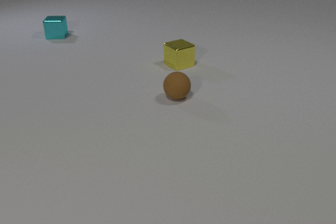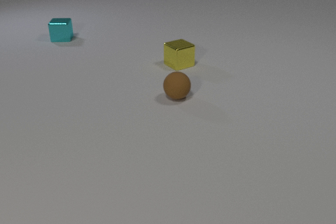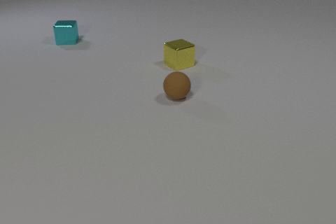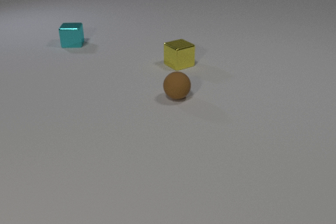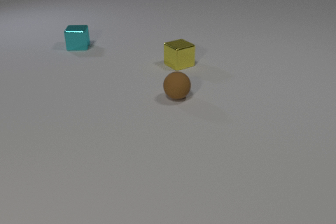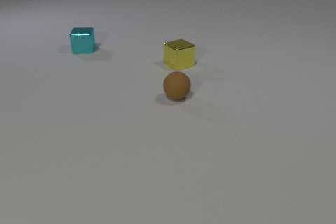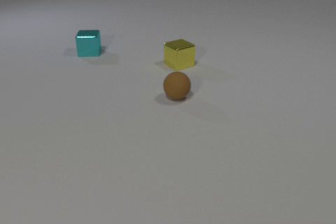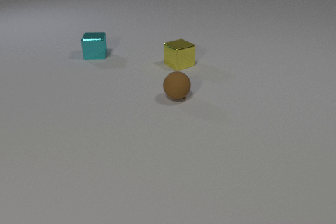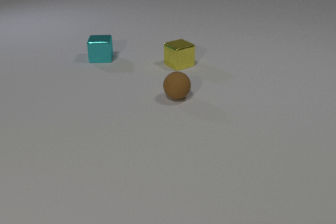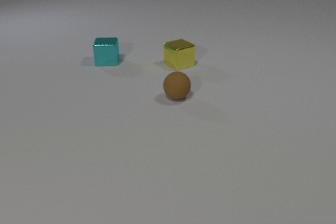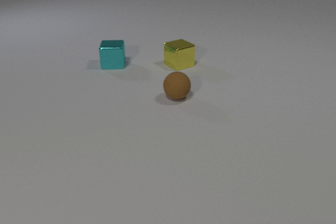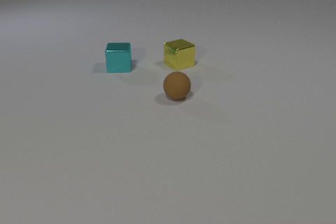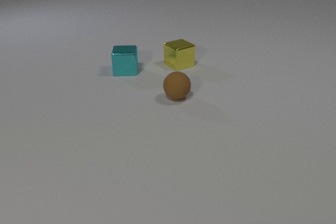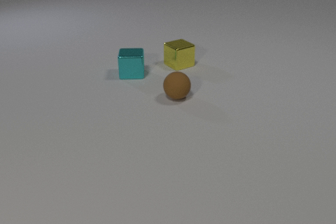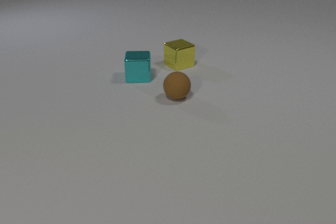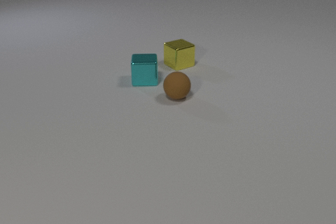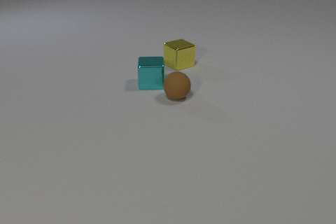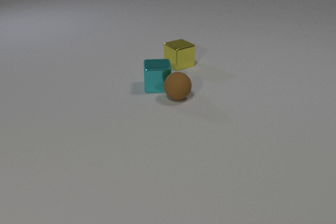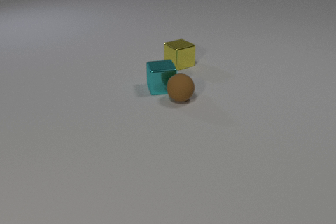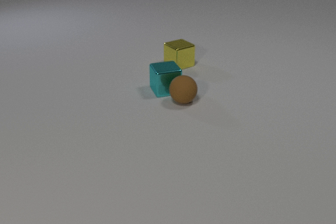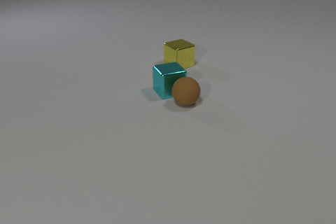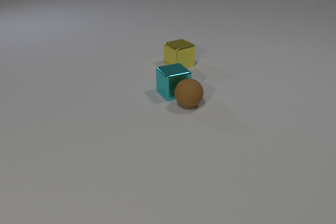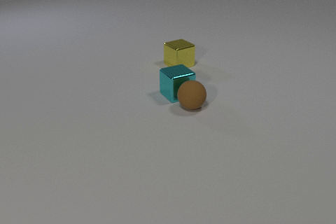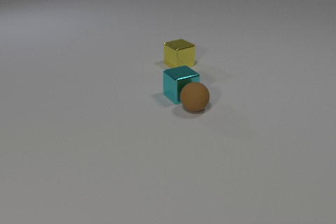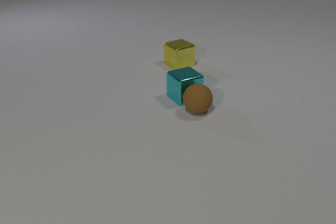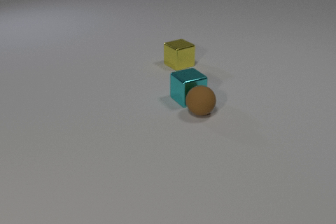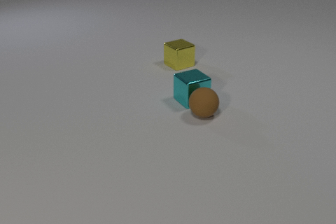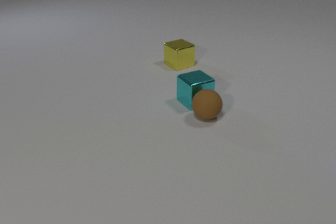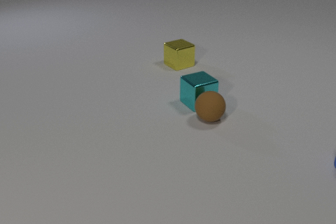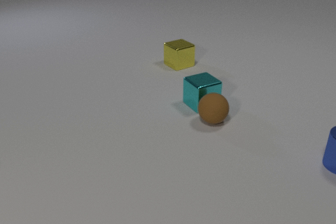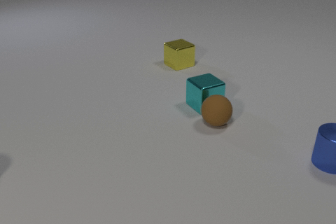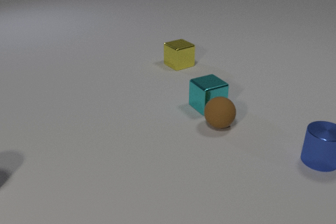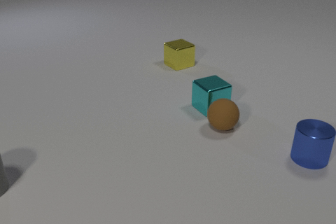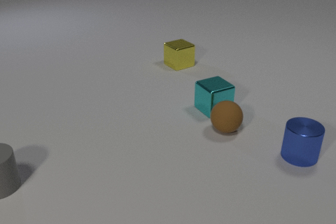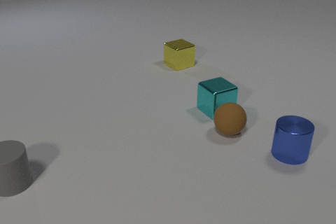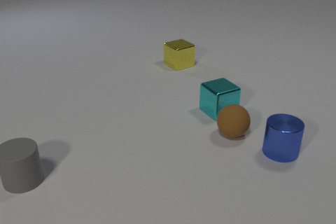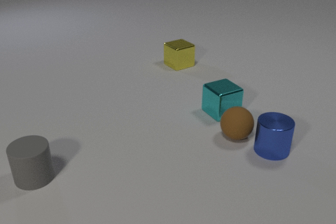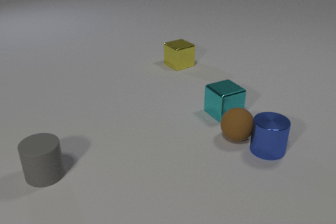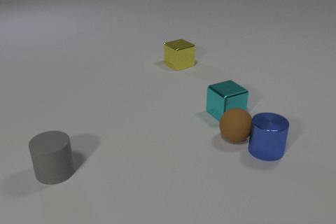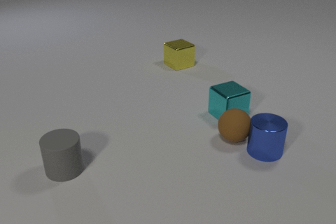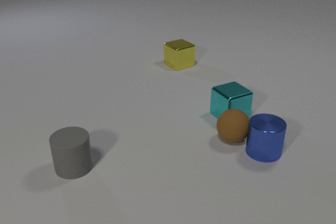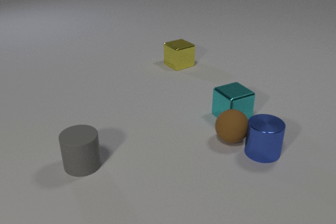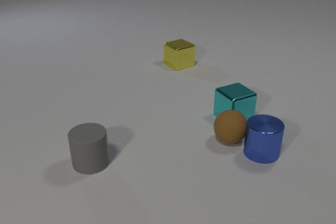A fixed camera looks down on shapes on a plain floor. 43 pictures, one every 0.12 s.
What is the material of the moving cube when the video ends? metal.
Are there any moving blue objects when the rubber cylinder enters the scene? yes.
How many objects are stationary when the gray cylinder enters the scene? 1.
0.00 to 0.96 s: The cyan metal cube slides toward the camera and to the right.
0.96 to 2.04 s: The cyan metal cube slides toward the camera and to the right. The cyan metal cube and the brown rubber sphere collide.
2.04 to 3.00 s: The cyan metal cube slides to the right and toward the camera, spins so that its near face slides to the right, counterclockwise seen from above. The brown rubber sphere rolls toward the camera and to the right.
3.00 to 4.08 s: The cyan metal cube slides to the right and toward the camera. The brown rubber sphere rolls toward the camera and to the right. The blue metal cylinder comes in at the right edge, slides to the left. The gray rubber cylinder comes in at the left edge, slides to the right.
4.08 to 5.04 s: The cyan metal cube slides to the right and toward the camera. The brown rubber sphere rolls toward the camera. The blue metal cylinder slides to the left. The gray rubber cylinder slides to the right. The brown rubber sphere and the blue metal cylinder collide.
